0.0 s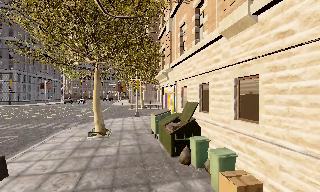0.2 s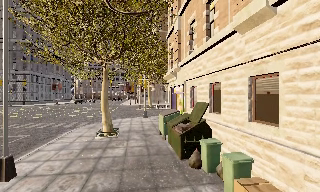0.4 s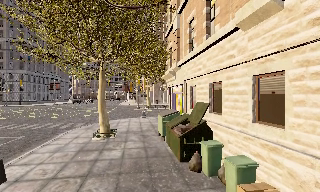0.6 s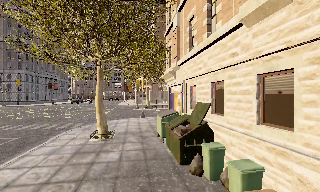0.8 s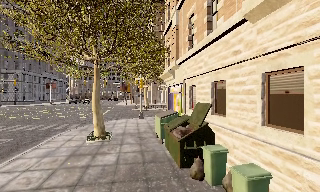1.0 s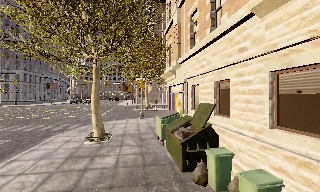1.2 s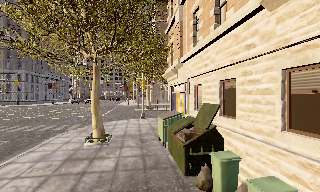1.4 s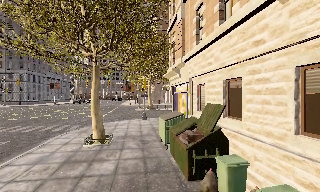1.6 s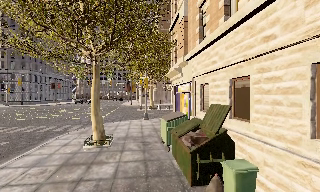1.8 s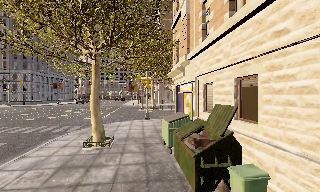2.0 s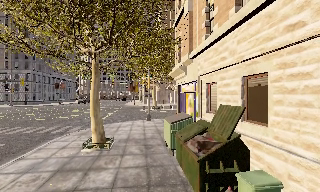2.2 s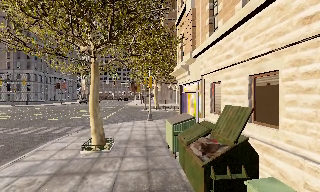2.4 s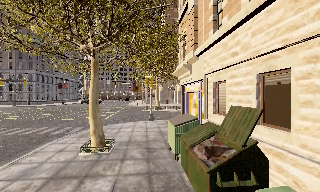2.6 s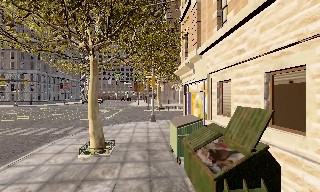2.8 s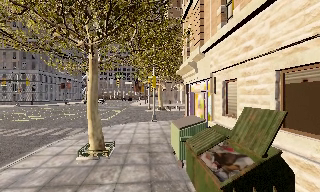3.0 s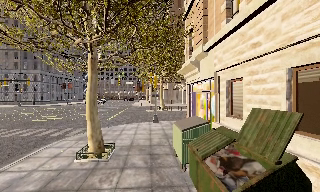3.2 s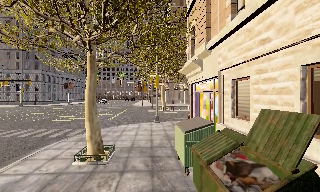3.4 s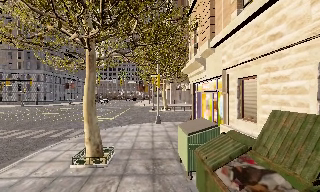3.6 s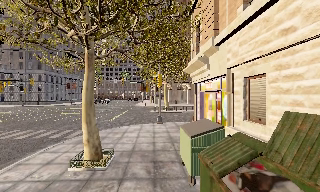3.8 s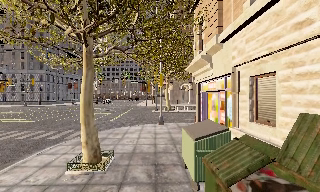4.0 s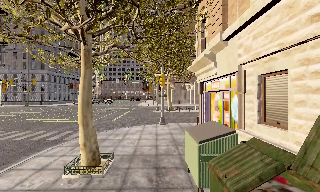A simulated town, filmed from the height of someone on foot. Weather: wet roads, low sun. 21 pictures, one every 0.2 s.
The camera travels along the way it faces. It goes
forward.
0.0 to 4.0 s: The scene slides to the right, as the camera pans about 10 degrees to its left. It travels forward, about 5 m, so what stands in front looms larger.
The film runs forward here.
